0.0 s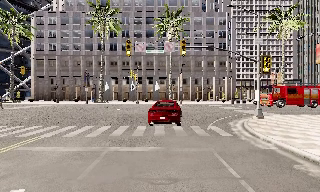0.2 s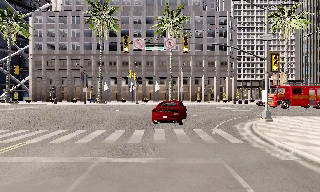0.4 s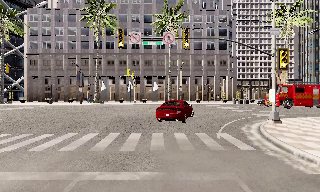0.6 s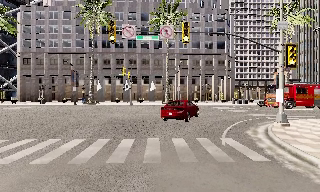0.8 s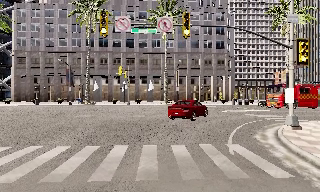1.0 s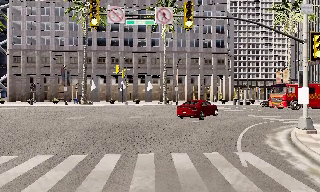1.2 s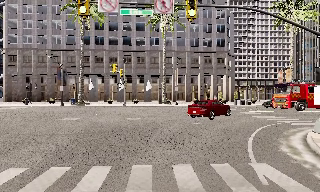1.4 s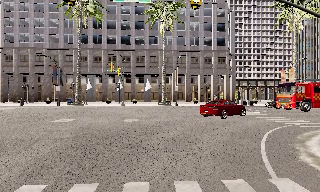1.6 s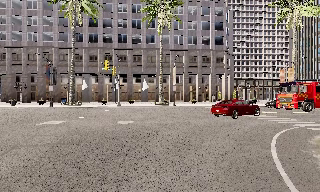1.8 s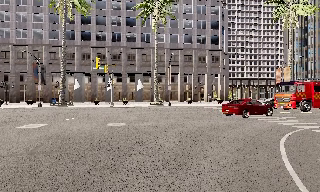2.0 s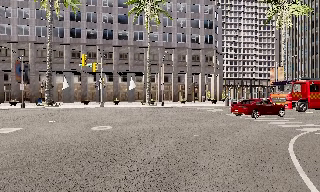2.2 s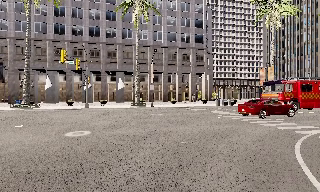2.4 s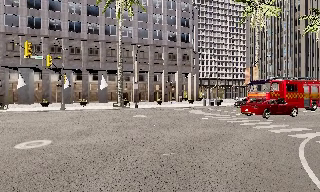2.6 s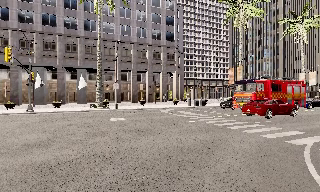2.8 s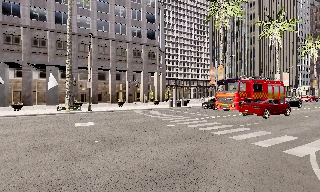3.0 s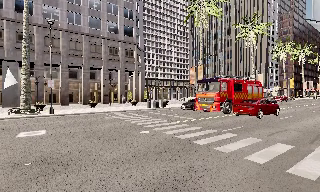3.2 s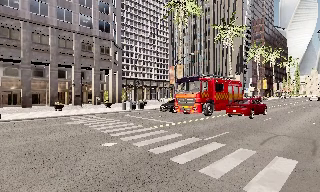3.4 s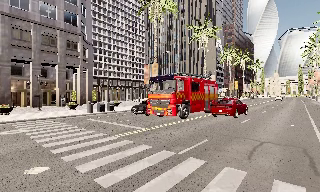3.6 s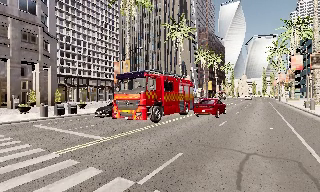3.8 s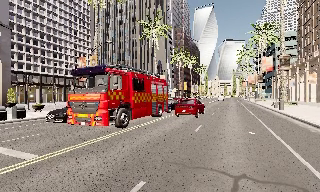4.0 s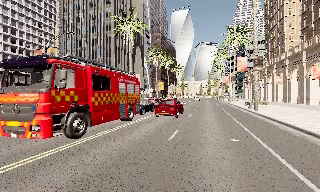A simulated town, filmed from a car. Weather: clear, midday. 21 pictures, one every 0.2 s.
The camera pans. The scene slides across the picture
to the left.
The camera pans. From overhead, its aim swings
clockwise.
0.0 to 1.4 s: The camera travels forward, about 6 m, so what stands in front looms larger.
1.4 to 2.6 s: The camera pans to its right, which is clockwise from overhead, by about 20 degrees. It travels forward, about 7 m, so what stands in front looms larger. It gains speed.
2.6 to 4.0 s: The scene slides to the left, as the camera pans about 55 degrees to its right. It travels forward, about 12 m.
The film runs forward here.
